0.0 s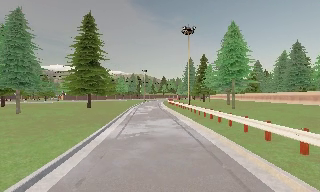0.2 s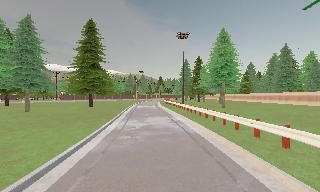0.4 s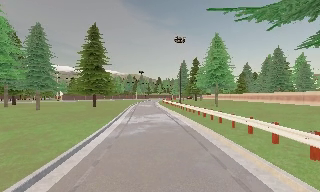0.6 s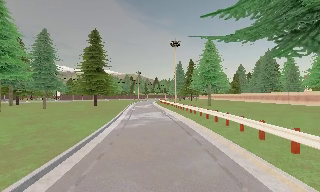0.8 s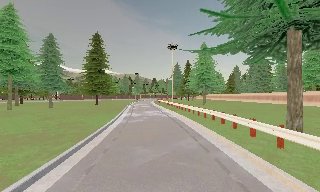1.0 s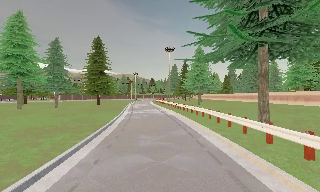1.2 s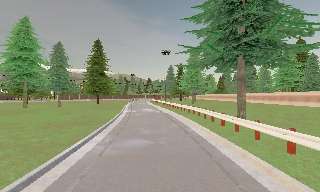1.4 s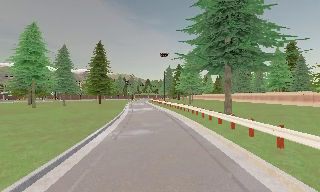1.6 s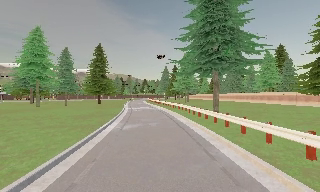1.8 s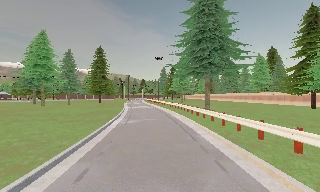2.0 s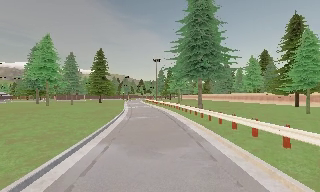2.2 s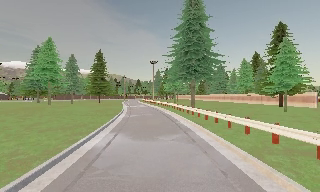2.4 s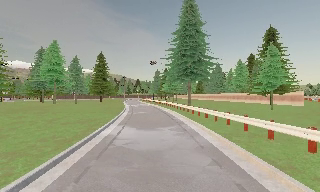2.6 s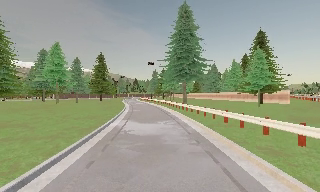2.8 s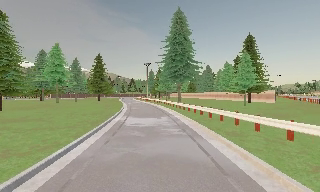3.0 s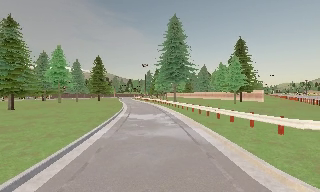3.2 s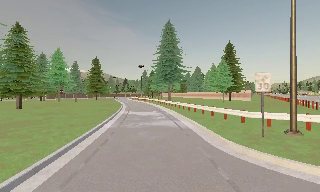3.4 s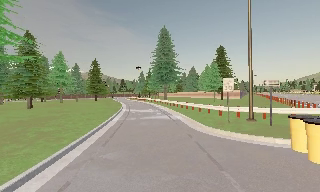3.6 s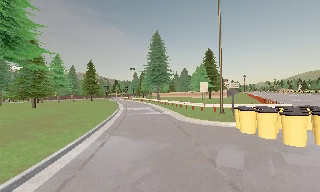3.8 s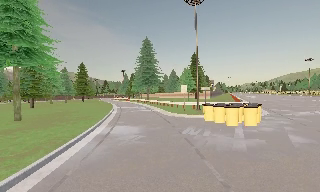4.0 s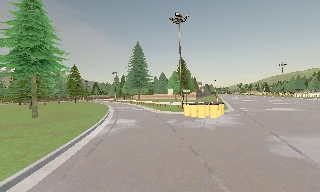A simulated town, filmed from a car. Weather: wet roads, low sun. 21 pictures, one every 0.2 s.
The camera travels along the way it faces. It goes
backward.
0.0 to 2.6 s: The scene slides to the left, as the camera pans about 10 degrees to its right. It travels backward, about 25 m, so what stands in front gets smaller.
2.6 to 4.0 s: The camera swings to its right by about 15 degrees, and the scene slides to the left. It travels backward, about 19 m, so what stands in front gets smaller. It gains speed.
The film runs backward here.
